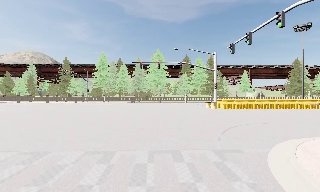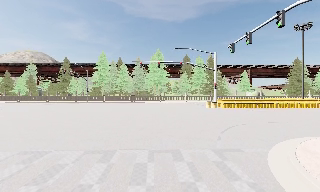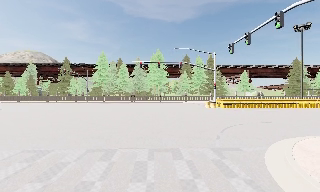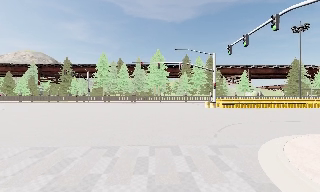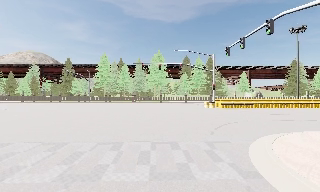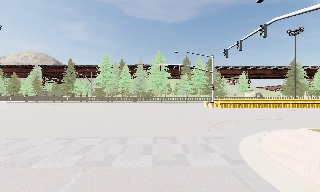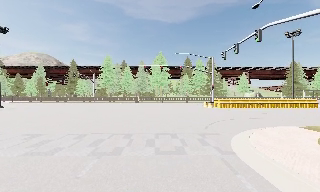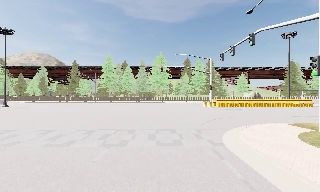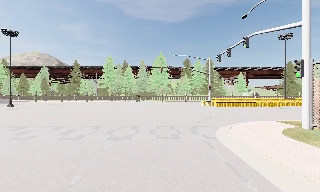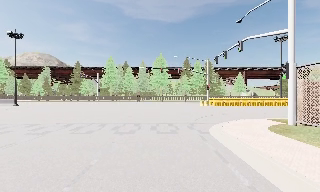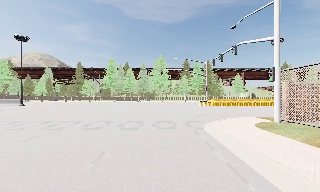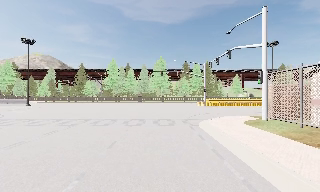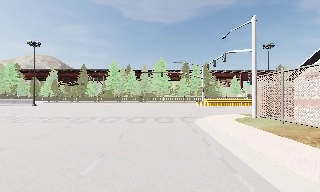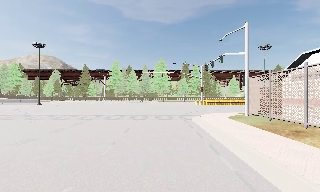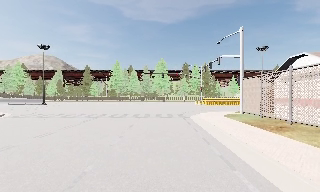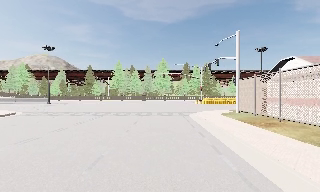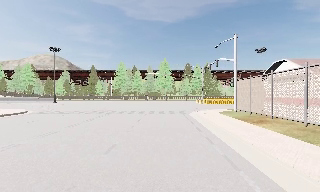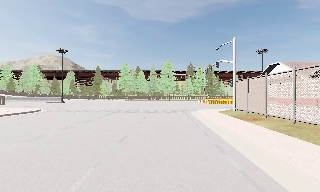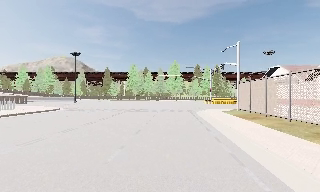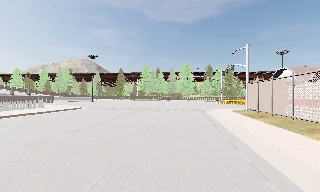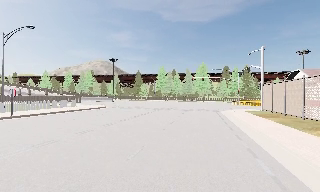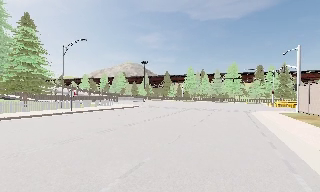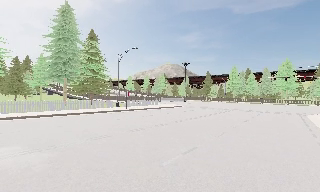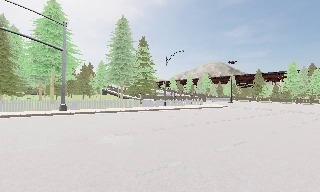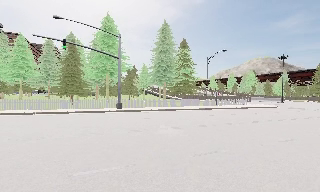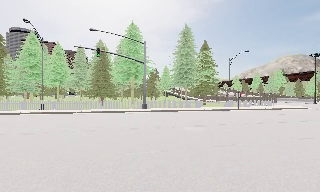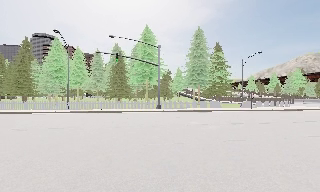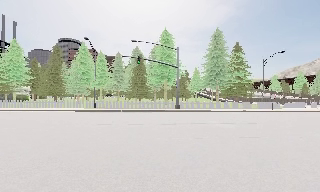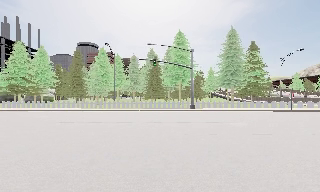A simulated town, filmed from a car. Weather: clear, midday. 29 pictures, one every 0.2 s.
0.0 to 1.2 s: The camera travels backward, about 2.5 m, so what stands in front gets smaller. It gains speed.
1.2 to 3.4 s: The camera travels backward, about 11 m, so what stands in front gets smaller.
3.4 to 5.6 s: The scene slides to the right, as the camera pans about 85 degrees to its left. It travels backward, about 14 m.
The film runs backward here.
